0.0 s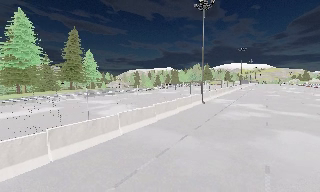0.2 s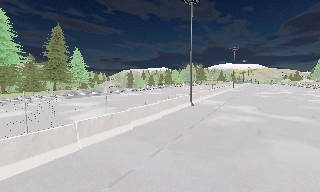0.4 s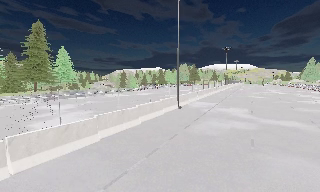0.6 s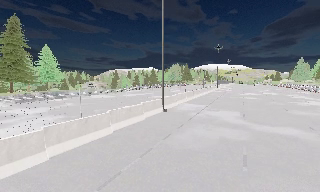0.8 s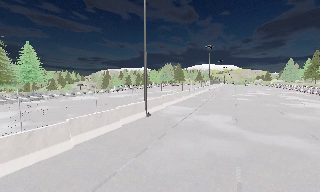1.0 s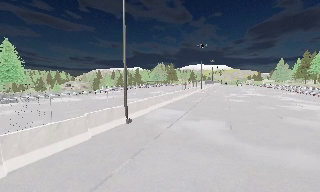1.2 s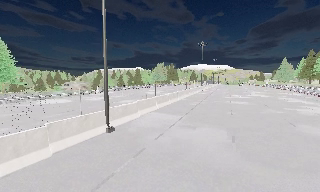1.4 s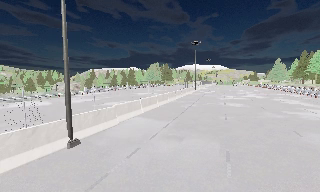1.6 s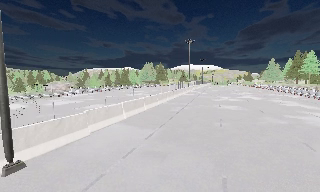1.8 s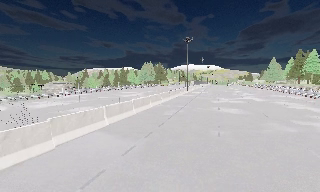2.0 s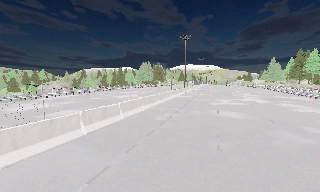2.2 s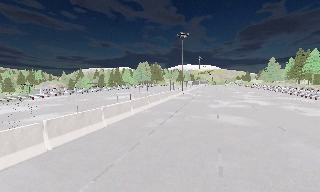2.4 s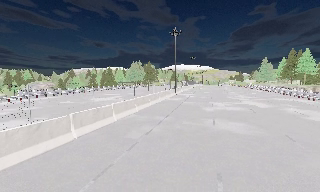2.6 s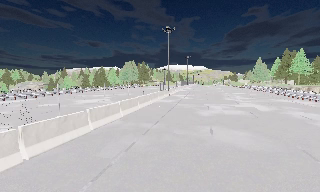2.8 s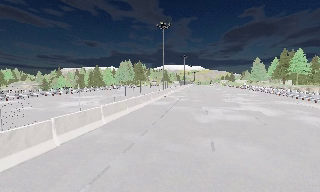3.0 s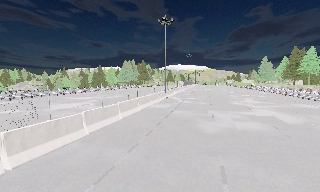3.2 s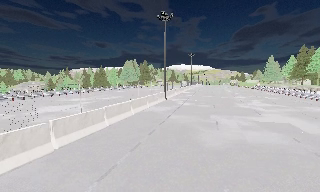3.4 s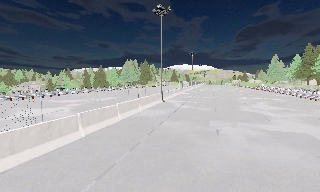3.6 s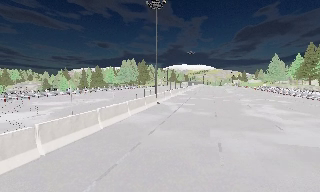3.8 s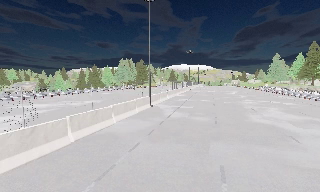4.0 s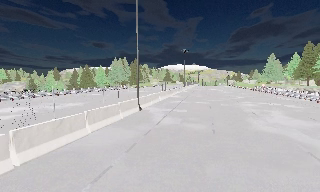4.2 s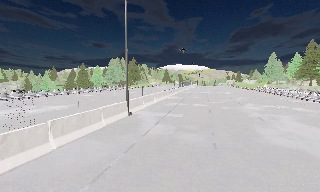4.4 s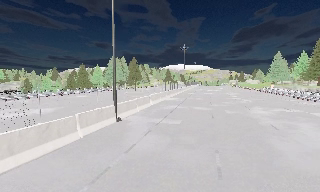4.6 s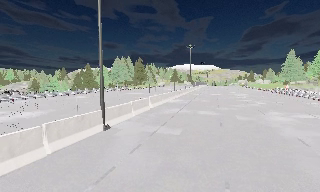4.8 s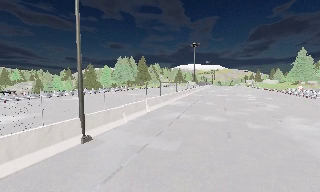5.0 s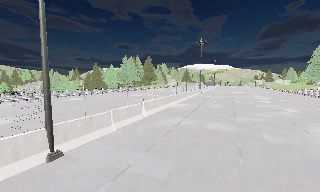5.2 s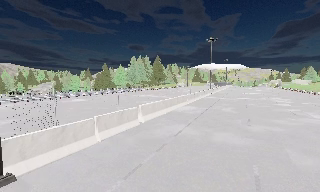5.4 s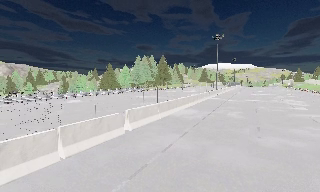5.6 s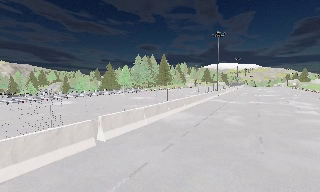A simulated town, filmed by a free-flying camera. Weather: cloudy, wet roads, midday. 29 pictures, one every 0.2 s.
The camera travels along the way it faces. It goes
forward.
0.0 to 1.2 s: The camera swings to its right by about 10 degrees, and the scene slides to the left. It travels forward and to its right, about 12 m, so what stands in front looms larger.
1.2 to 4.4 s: The camera travels forward, about 30 m, so what stands in front looms larger.
4.4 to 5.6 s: The camera pans to its left, which is counterclockwise from overhead, by about 15 degrees. It travels forward and to its right, about 12 m, so what stands in front looms larger.
The film runs forward here.
